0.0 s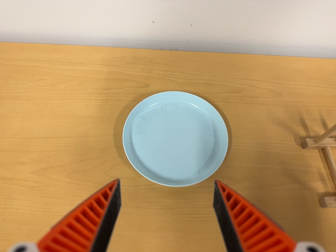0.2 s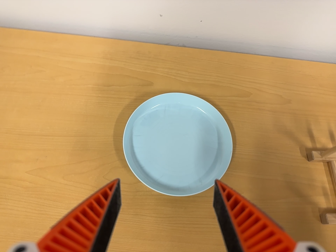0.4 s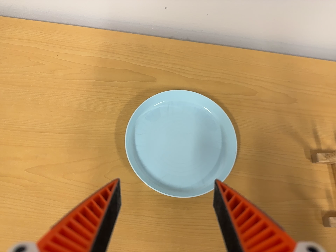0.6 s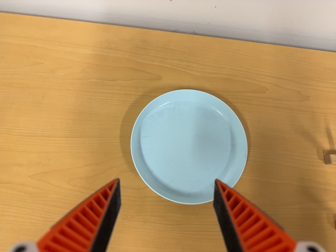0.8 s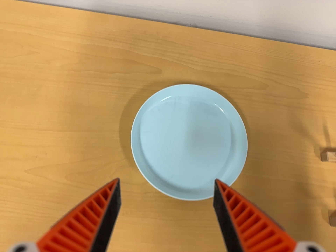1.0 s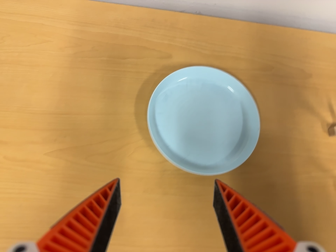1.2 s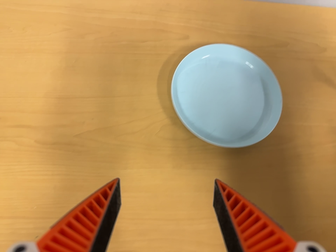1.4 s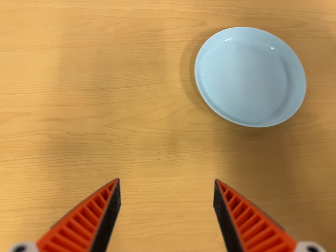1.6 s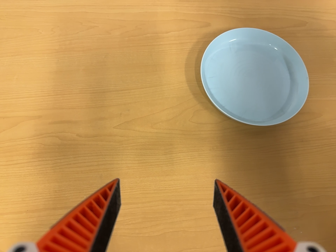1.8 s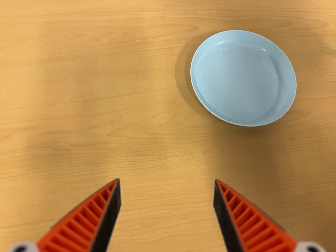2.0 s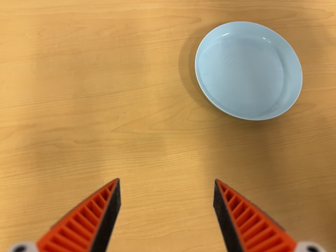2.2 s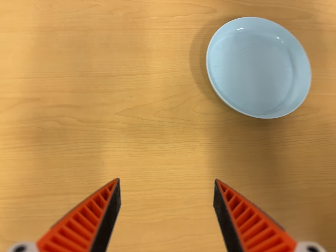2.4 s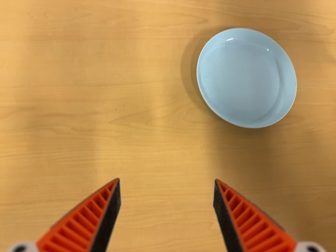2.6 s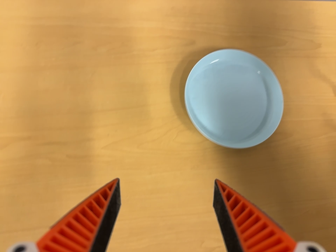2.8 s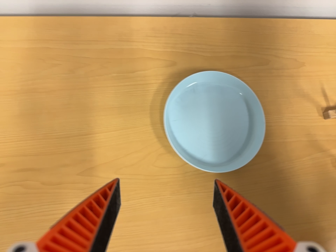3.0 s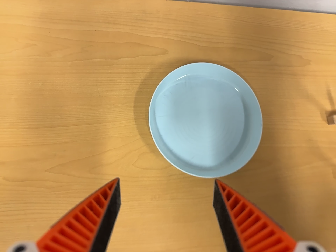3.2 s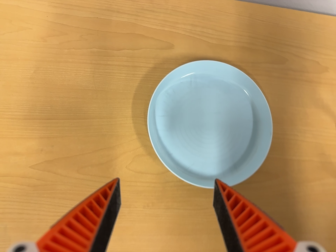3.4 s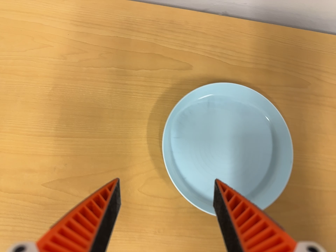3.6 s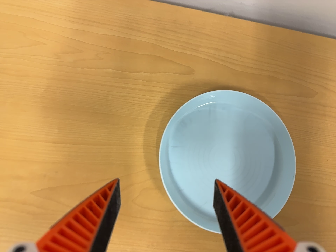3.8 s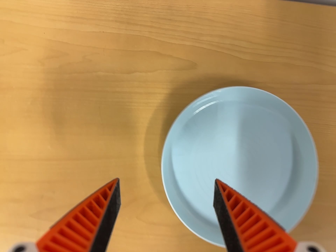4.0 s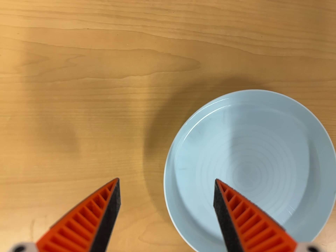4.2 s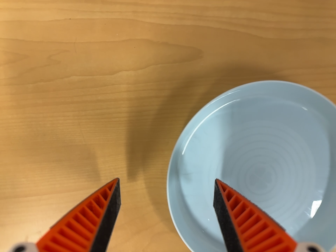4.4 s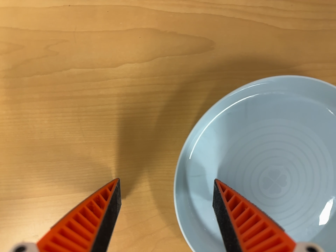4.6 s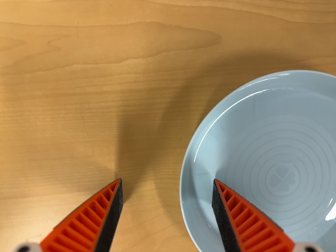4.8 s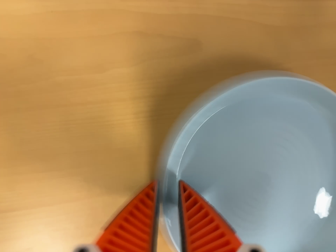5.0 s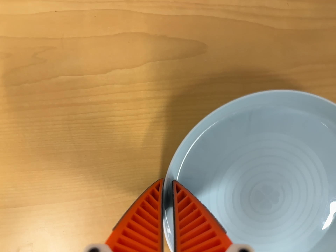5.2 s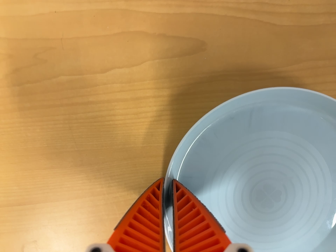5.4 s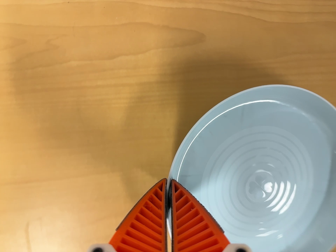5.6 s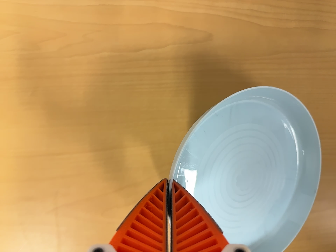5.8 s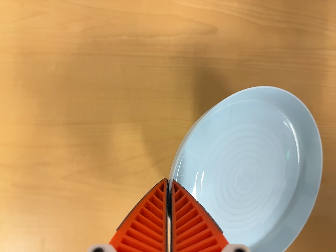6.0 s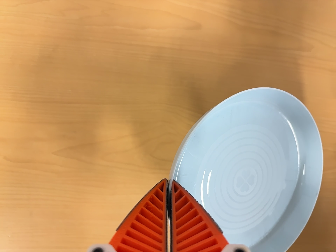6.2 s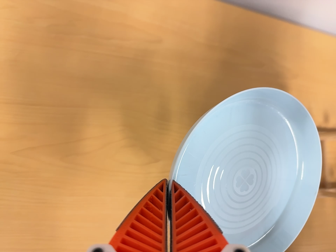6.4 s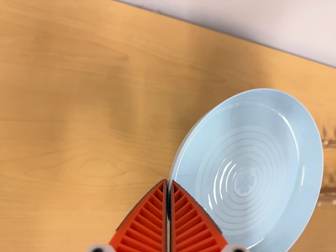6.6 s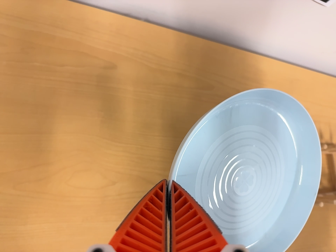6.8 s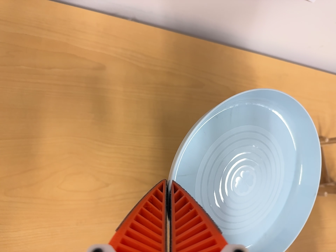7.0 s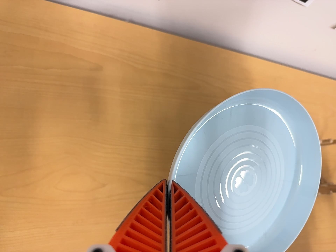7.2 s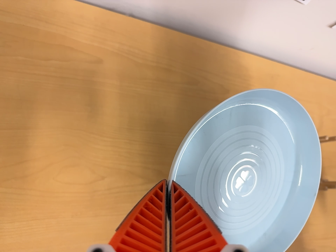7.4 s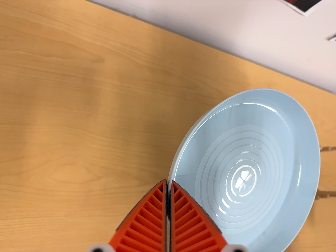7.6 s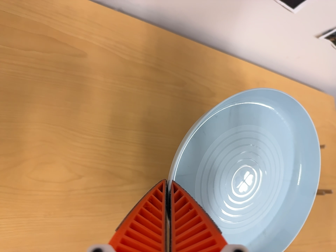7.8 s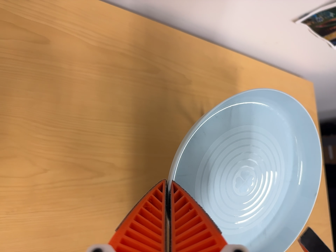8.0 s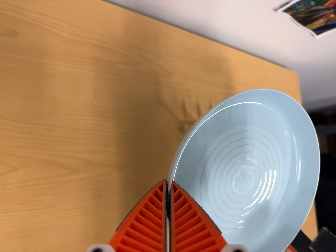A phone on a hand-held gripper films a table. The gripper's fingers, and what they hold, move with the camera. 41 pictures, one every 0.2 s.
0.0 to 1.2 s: The camera travels to its left, about 12 cm, so close, fixed things drift to the right. Its aim tips toward the bottom of its view by about 10 degrees, and the scene shifts upward.
1.2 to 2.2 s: The camera travels to its left, about 8 cm, so close, fixed things drift to the right.
2.2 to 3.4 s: The camera travels toward the top of its view, to its right and forward, about 16 cm, so close, fixed things drift downward. It rolls about its line of sight by about 10 degrees, and the scene rotates clockwise.
3.4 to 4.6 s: The camera travels forward and toward the top of its view, about 20 cm, so what stands in front looms larger. Its aim tips toward the bottom of its view by about 20 degrees.
4.6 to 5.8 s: The camera travels backward, toward the bottom of its view and to its left, about 14 cm, so what stands in front gets smaller.
5.8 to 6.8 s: The scene slides to the left, as the camera pans about 20 degrees to its right. It travels backward and toward the bottom of its view, about 10 cm, so what stands in front gets smaller. Its aim tips toward the top of its view by about 10 degrees.
6.8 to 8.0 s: The camera swings to its right by about 10 degrees, and the scene slides to the left. It travels to its right, about 5 cm, so close, fixed things drift to the left.
The film runs forward here.
